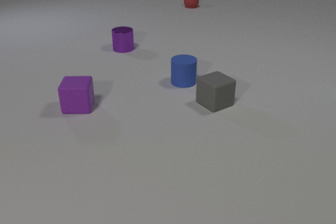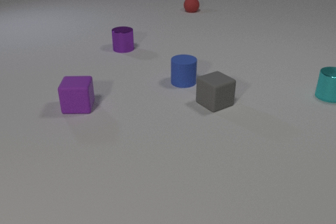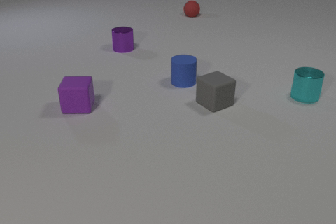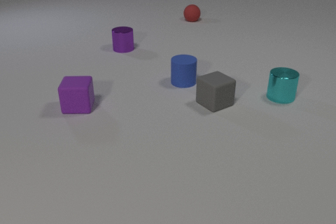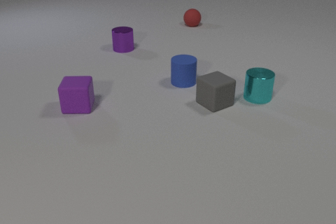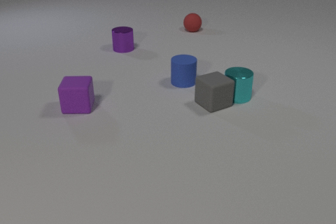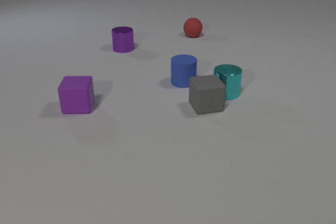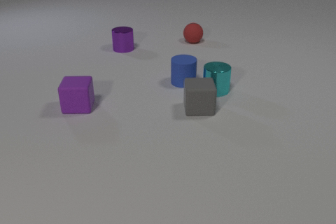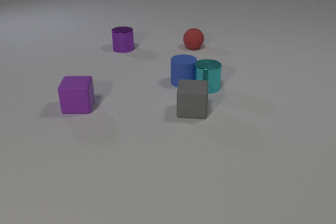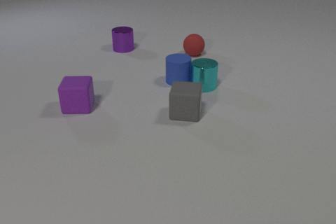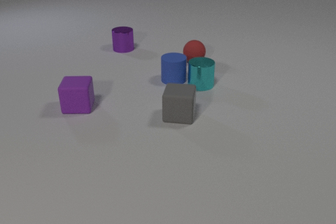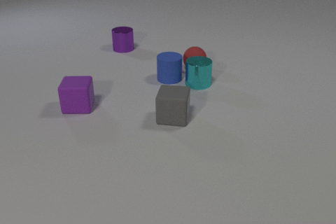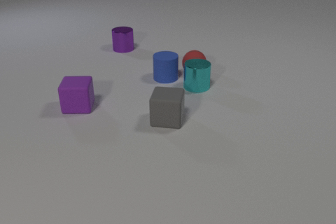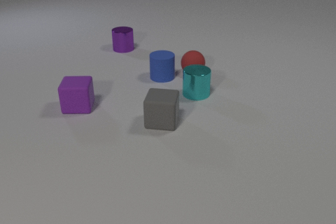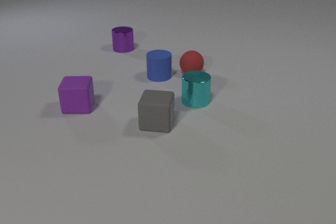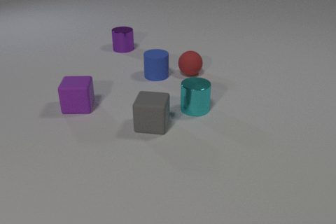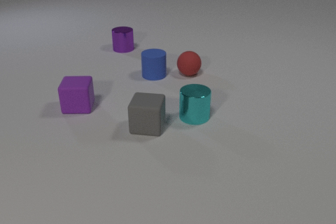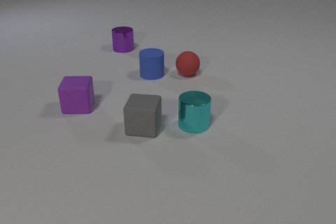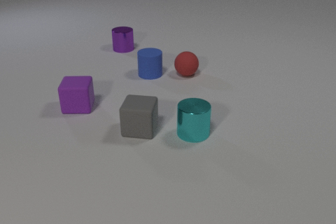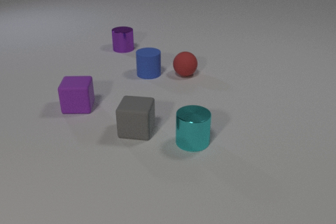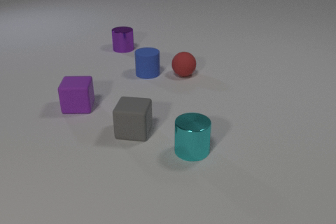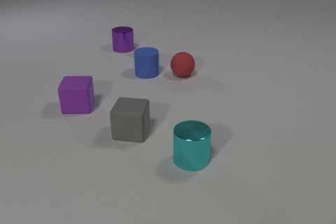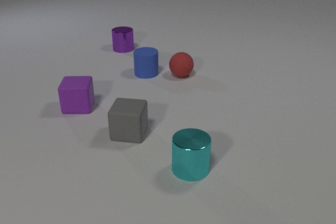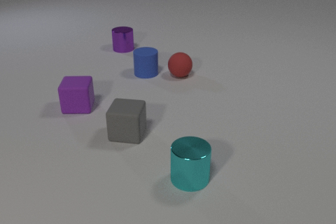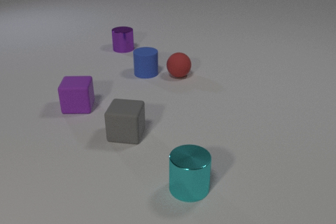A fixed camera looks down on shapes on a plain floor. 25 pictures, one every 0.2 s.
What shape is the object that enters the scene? cylinder.
What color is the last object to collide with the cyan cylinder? red.
What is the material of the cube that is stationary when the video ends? rubber.
0.0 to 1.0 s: The cyan metal cylinder comes in at the right edge, slides to the left. The red rubber sphere rolls toward the camera. The cyan metal cylinder and the gray rubber cube collide.
1.0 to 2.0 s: The cyan metal cylinder slides to the left and away from the camera. The gray rubber cube slides to the left and toward the camera, spins so that its near face slides to the left, clockwise seen from above. The blue rubber cylinder slides to the left and away from the camera. The red rubber sphere rolls toward the camera. The cyan metal cylinder and the blue rubber cylinder collide.
2.0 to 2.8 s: The cyan metal cylinder slides toward the camera. The gray rubber cube slides to the left and toward the camera. The blue rubber cylinder slides to the left and away from the camera. The red rubber sphere rolls toward the camera. The cyan metal cylinder and the red rubber sphere collide.
2.8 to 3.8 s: The cyan metal cylinder slides toward the camera. The gray rubber cube slides to the left and toward the camera. The blue rubber cylinder slides to the left and away from the camera. The red rubber sphere rolls to the left.
3.8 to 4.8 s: The cyan metal cylinder slides toward the camera. The gray rubber cube slides to the left. The red rubber sphere rolls to the left.
